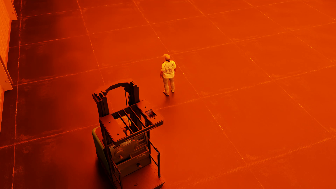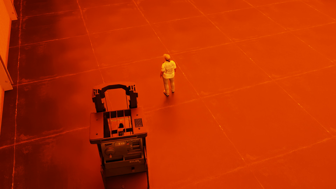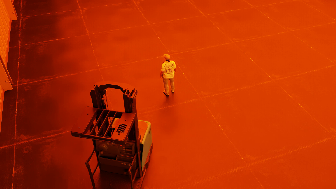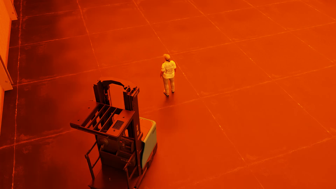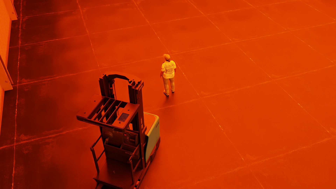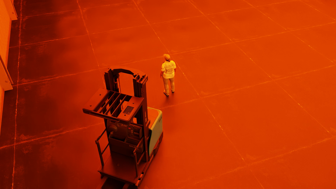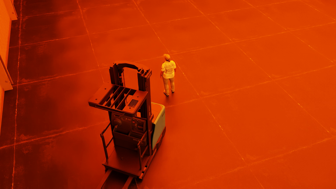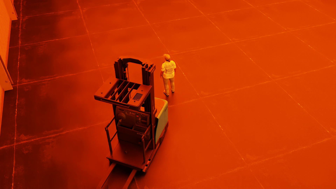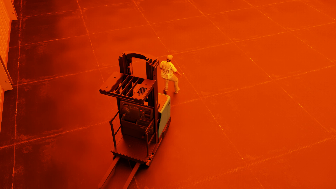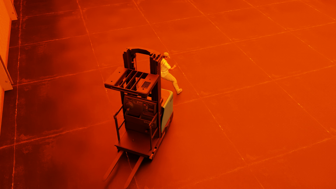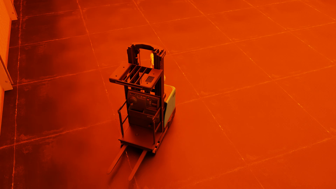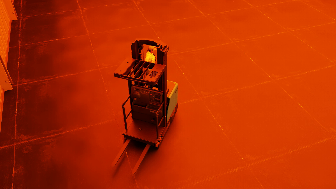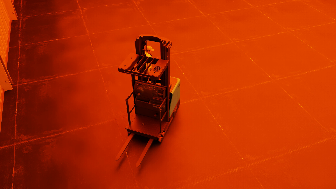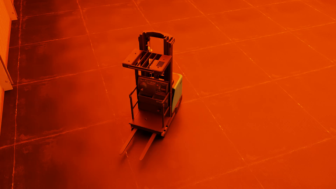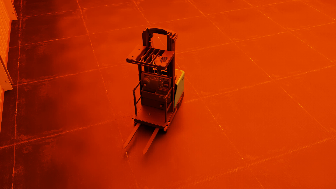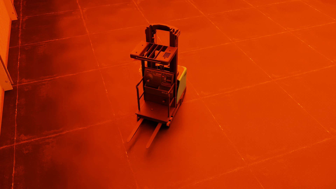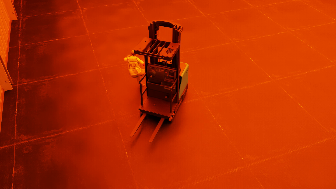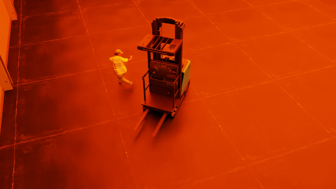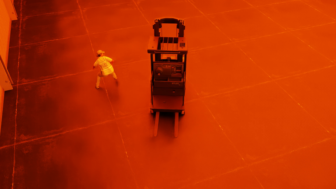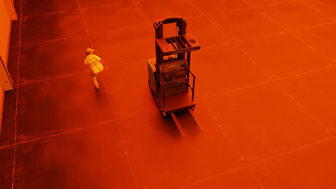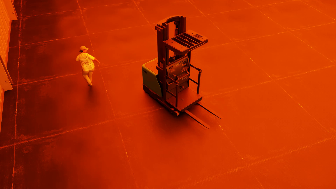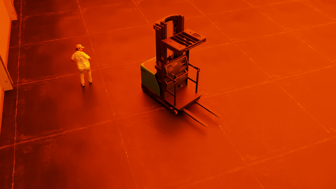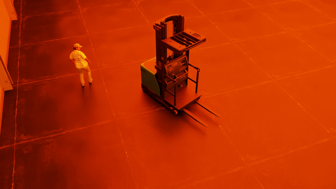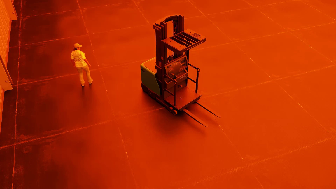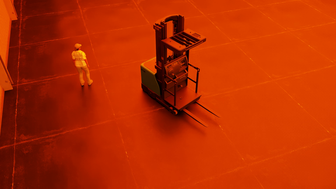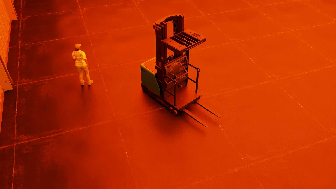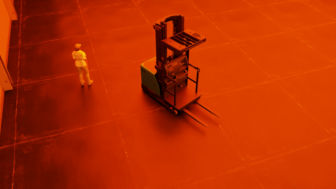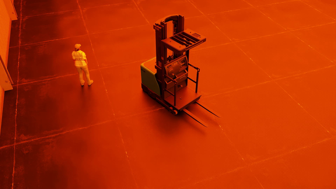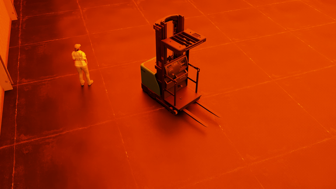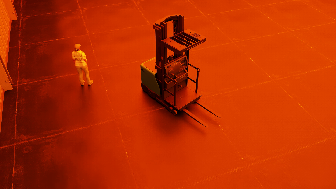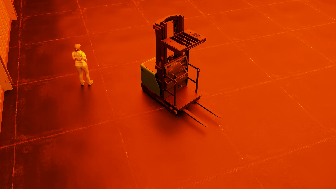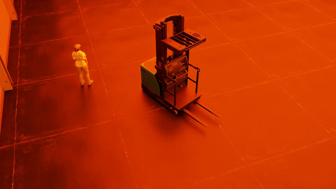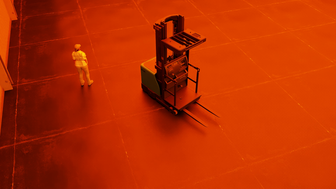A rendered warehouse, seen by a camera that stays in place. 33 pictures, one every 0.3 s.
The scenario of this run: Near miss between a forklift and a person.
